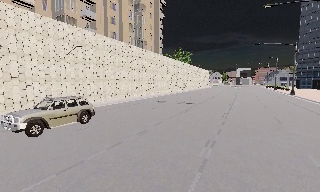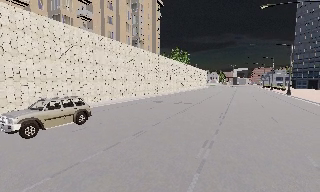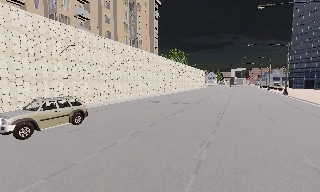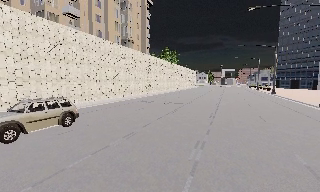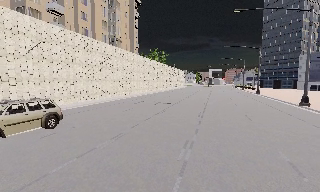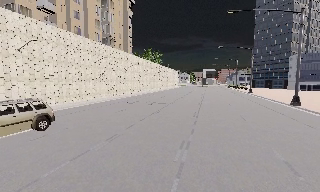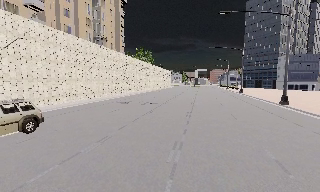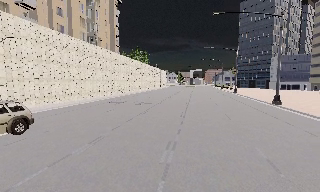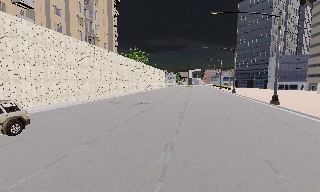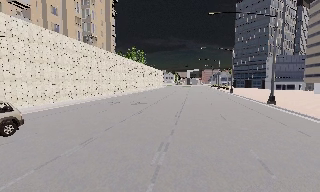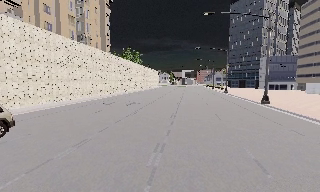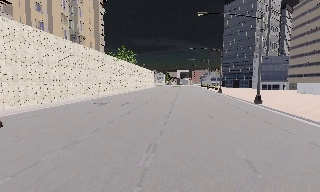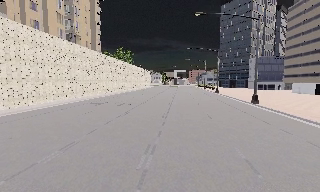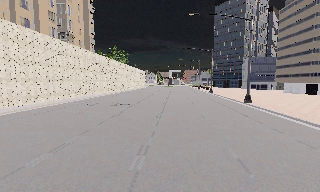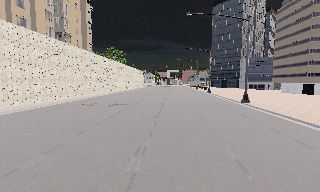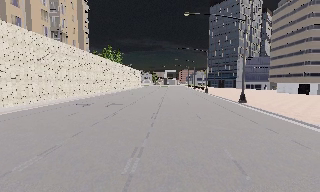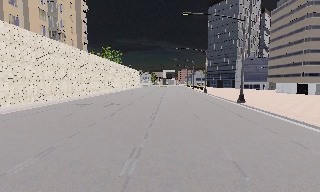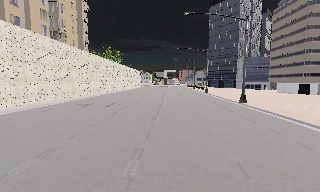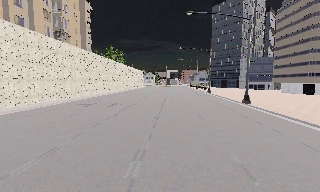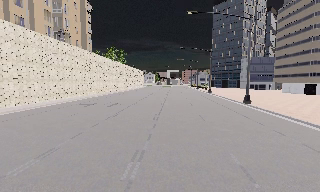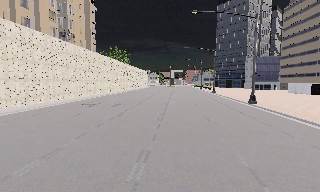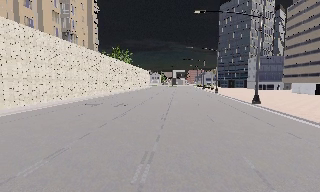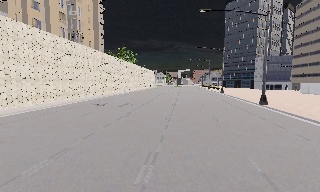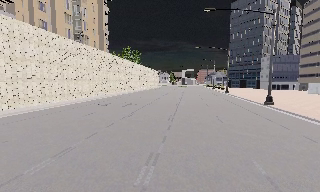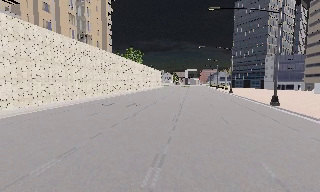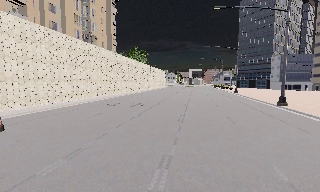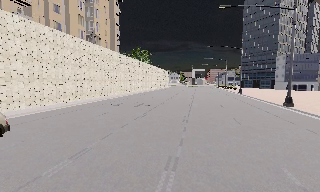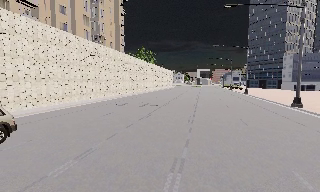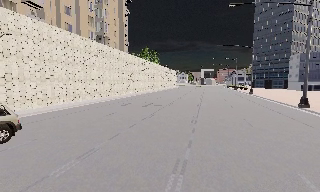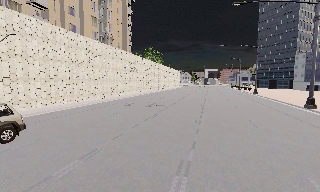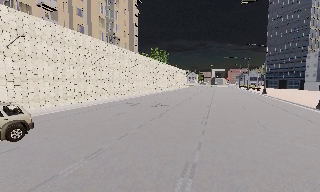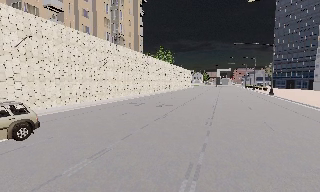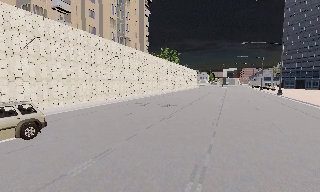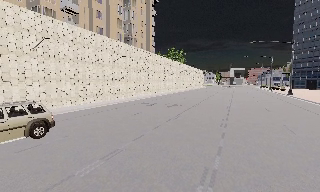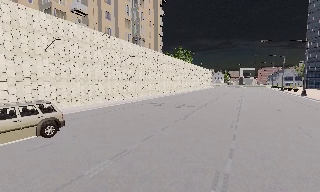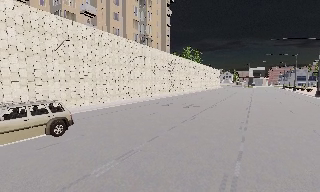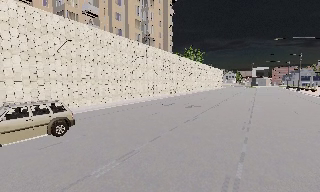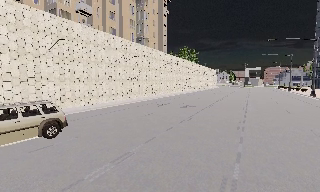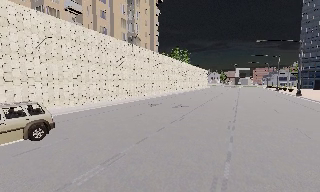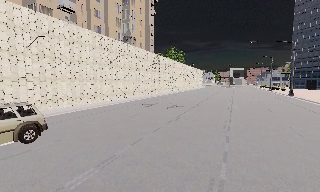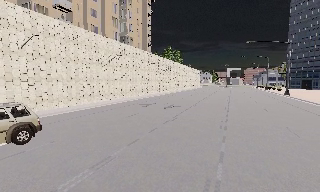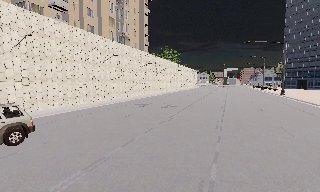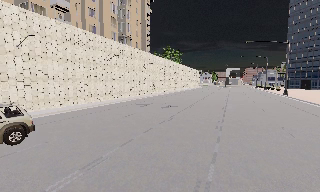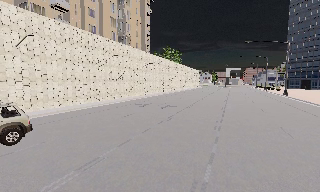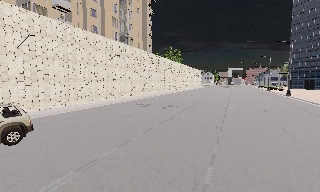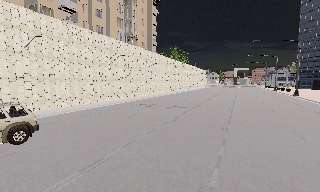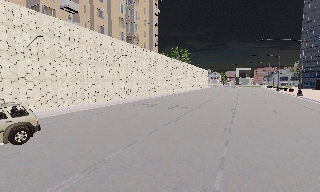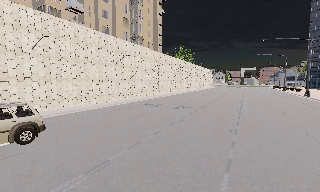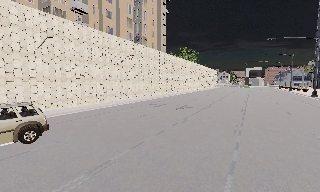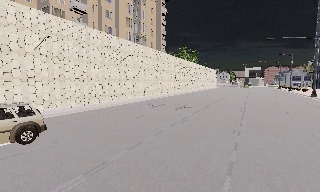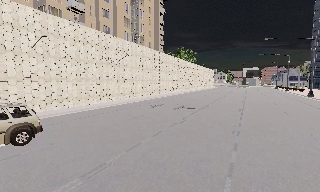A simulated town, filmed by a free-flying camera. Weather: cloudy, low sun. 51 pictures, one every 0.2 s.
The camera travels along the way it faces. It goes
forward.
0.0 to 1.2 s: The camera pans to its right, which is clockwise from overhead, by about 15 degrees. It travels forward, about 0.5 m, so what stands in front looms larger.
1.2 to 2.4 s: The camera shifts only a little, or ends up much as it began.
2.4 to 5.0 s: The camera travels forward, about 1 m, so what stands in front looms larger.
5.0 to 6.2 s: The camera shifts only a little, or ends up much as it began.
6.2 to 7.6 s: The camera travels forward, about 0.5 m, so what stands in front looms larger.
7.6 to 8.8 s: The camera shifts only a little, or ends up much as it began.
8.8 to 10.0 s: The camera travels forward, about 0.5 m, so what stands in front looms larger.
The film runs forward here.
